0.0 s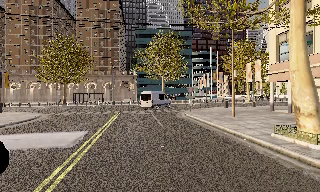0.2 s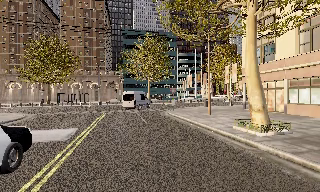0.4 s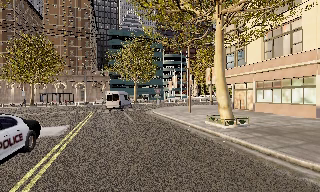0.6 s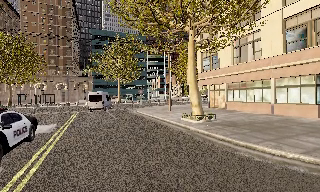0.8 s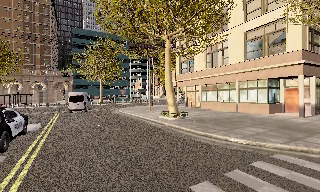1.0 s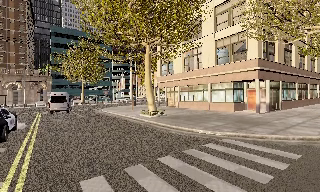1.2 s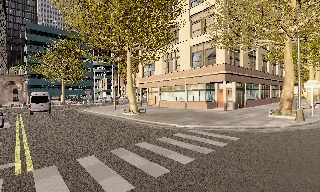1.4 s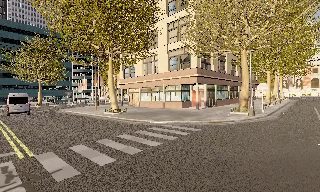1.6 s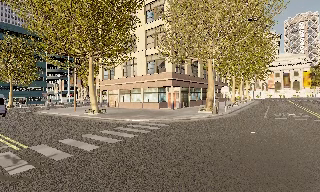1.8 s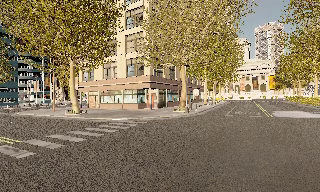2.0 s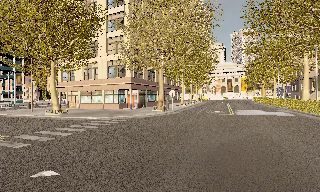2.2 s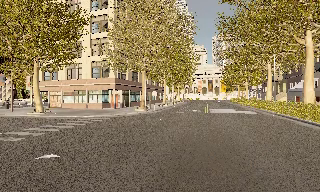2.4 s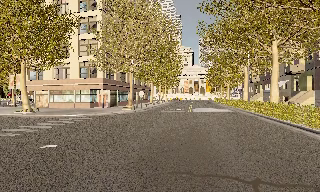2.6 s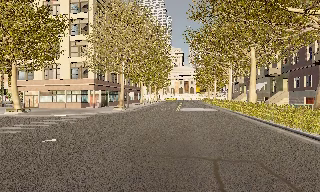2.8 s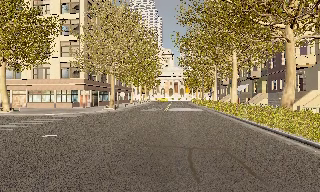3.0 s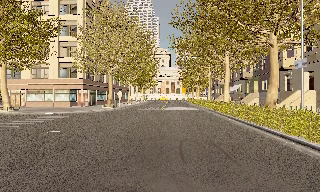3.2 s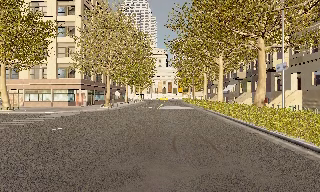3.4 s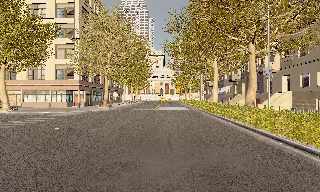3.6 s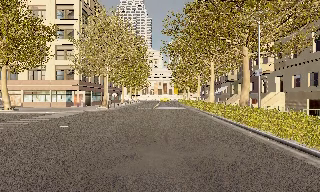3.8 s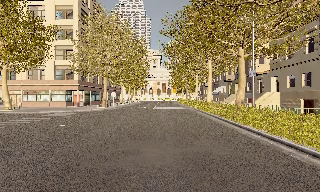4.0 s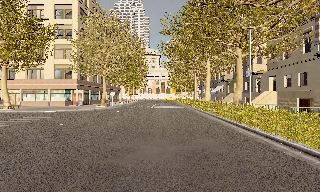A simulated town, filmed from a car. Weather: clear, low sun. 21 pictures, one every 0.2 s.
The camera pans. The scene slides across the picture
to the left.
The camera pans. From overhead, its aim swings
clockwise.
0.0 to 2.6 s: The camera swings to its right by about 75 degrees, and the scene slides to the left. It travels backward, about 19 m.
2.6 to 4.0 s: The camera travels backward, about 4.5 m, so what stands in front gets smaller. It loses speed.
The film runs backward here.
